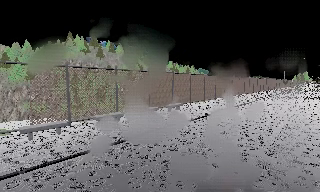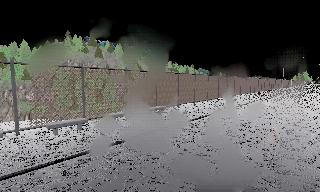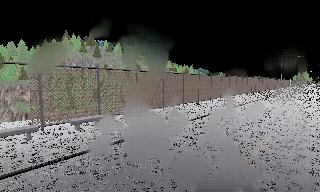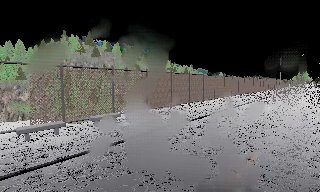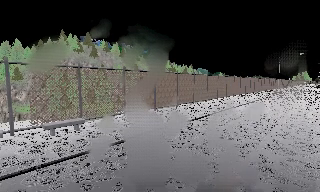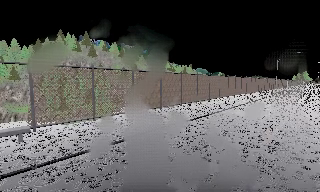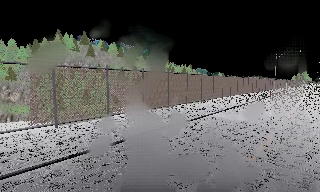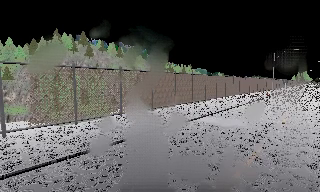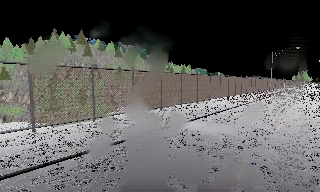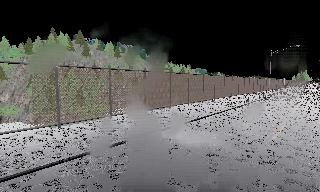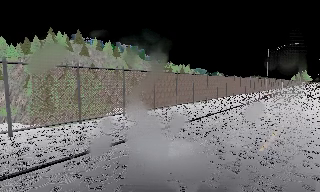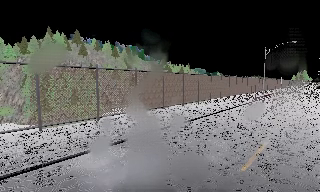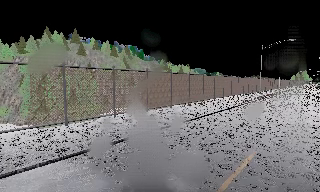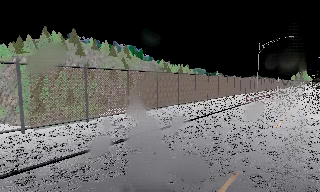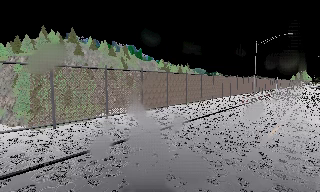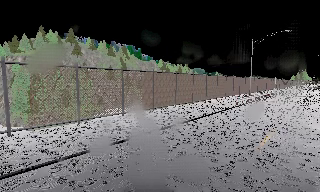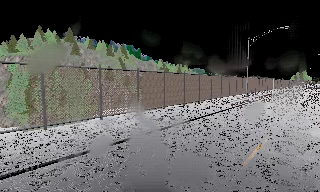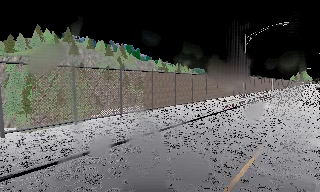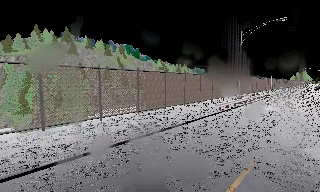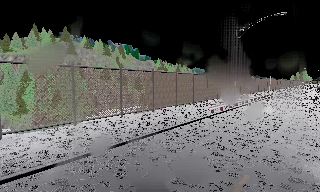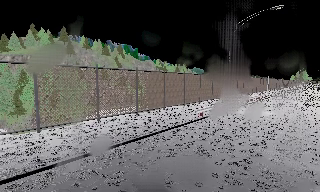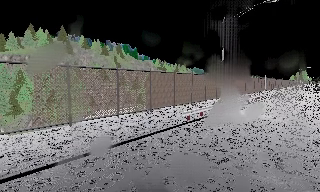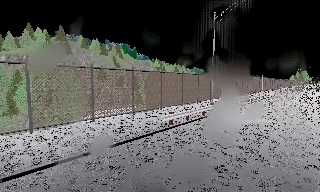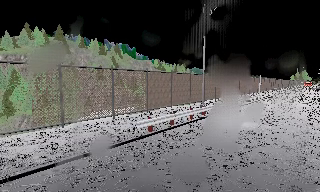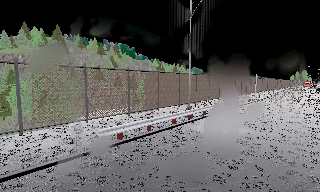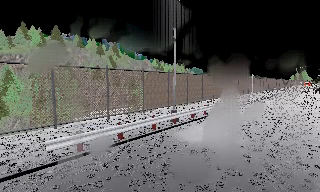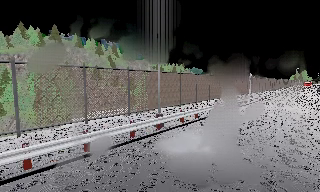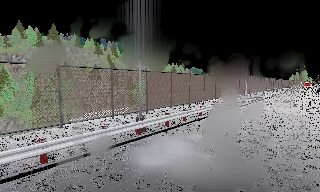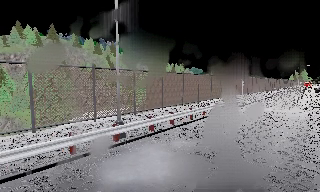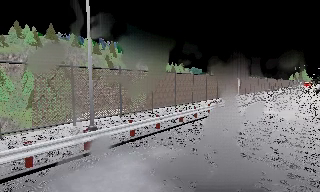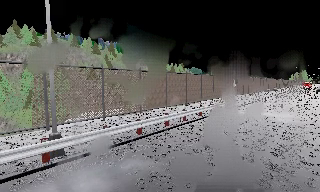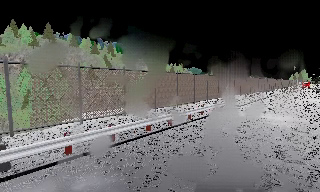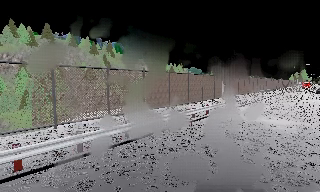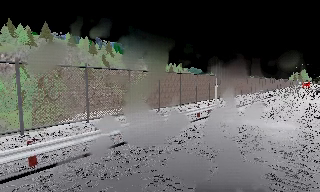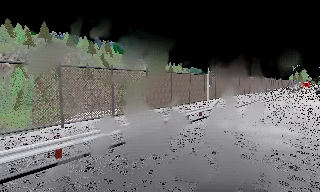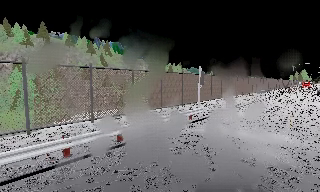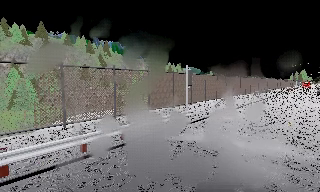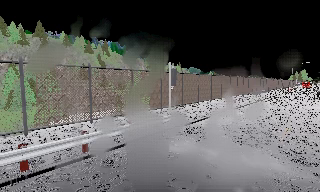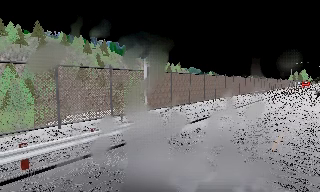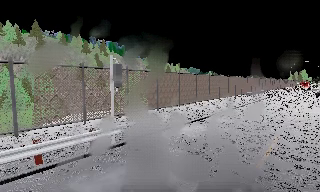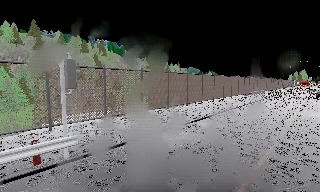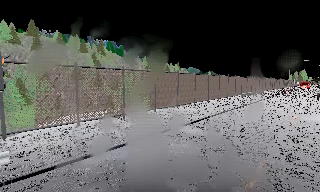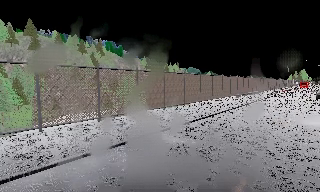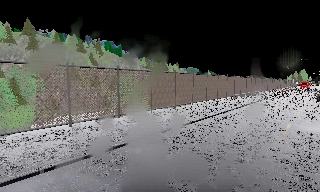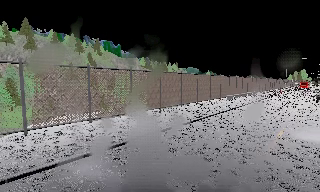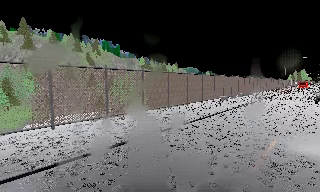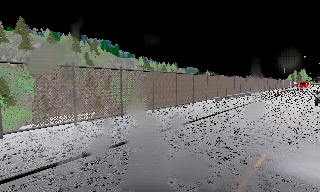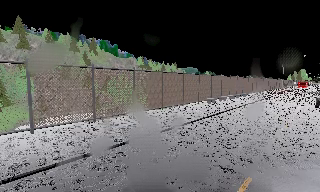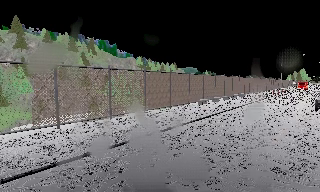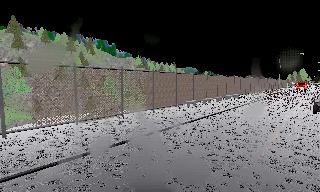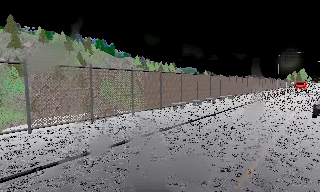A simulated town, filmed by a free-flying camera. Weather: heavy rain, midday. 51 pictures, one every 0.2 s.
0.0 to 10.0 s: The camera travels forward and to its right, about 80 m, so what stands in front looms larger.
The film runs forward here.
